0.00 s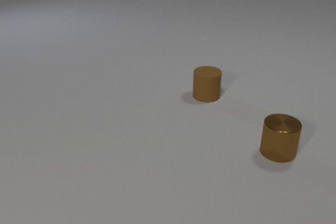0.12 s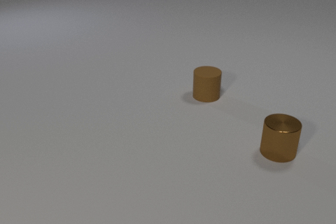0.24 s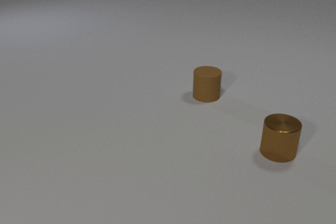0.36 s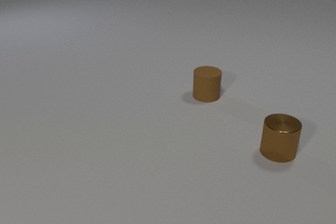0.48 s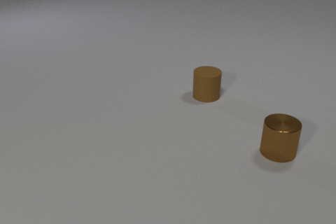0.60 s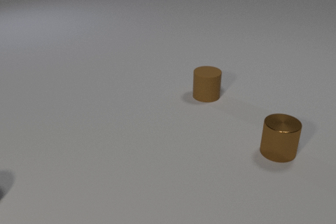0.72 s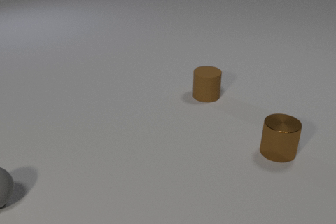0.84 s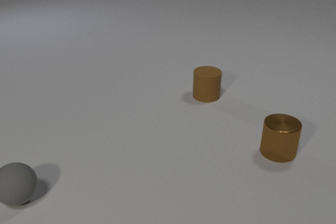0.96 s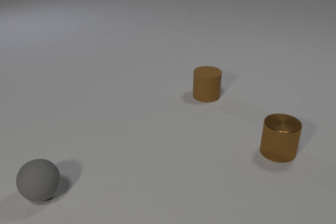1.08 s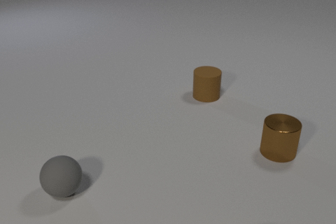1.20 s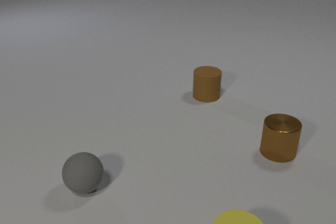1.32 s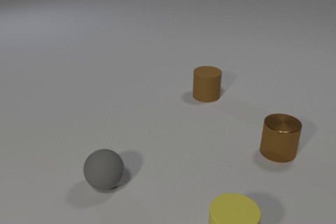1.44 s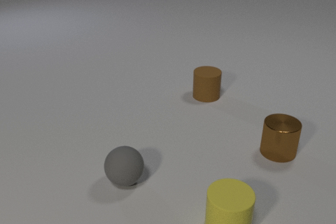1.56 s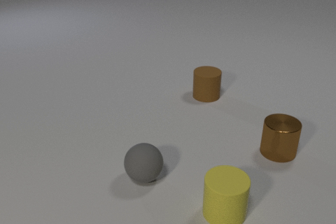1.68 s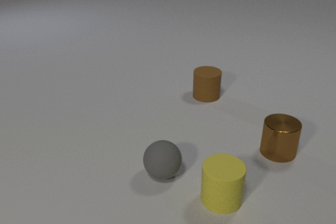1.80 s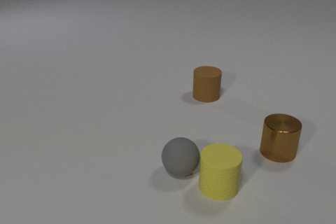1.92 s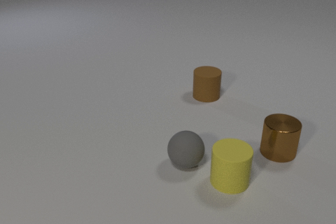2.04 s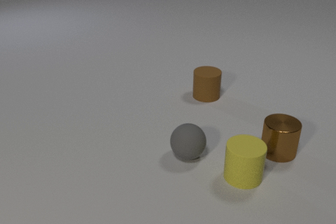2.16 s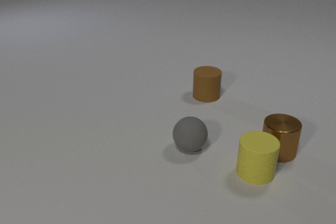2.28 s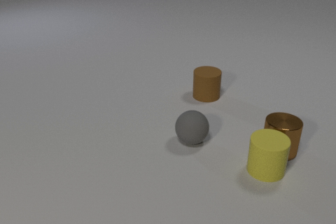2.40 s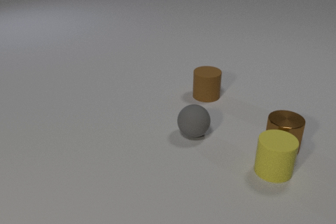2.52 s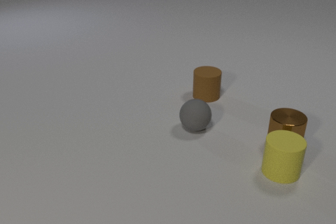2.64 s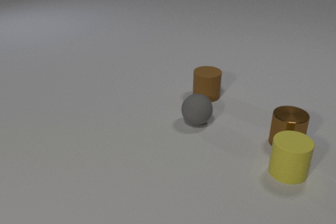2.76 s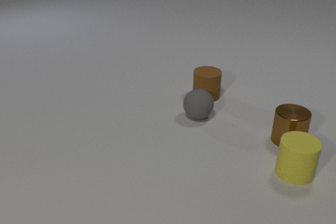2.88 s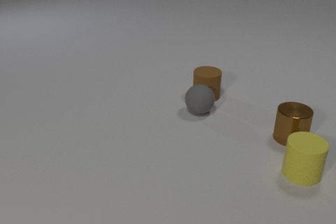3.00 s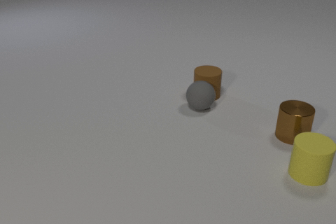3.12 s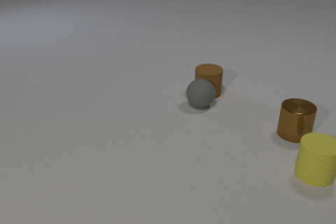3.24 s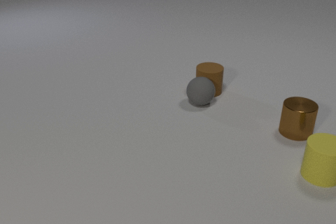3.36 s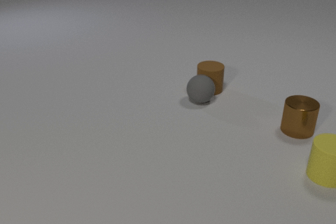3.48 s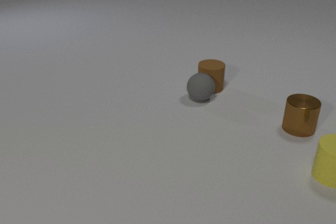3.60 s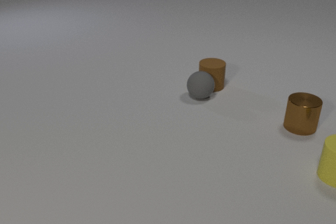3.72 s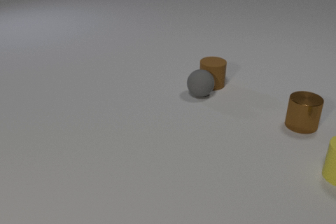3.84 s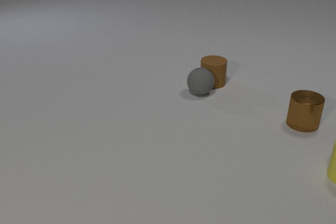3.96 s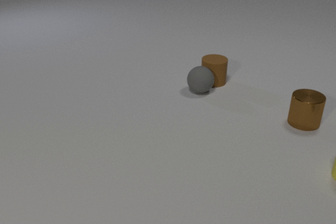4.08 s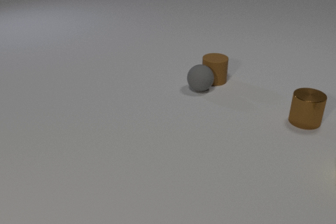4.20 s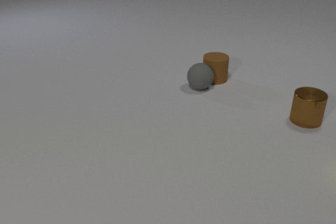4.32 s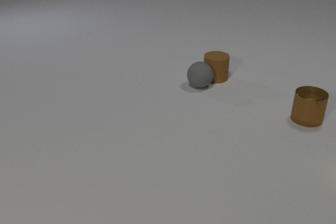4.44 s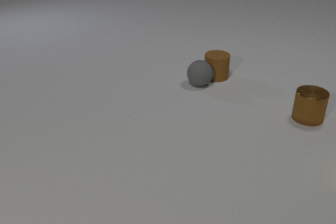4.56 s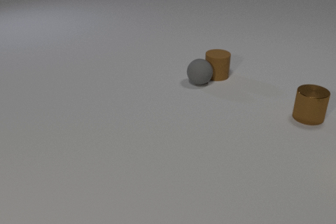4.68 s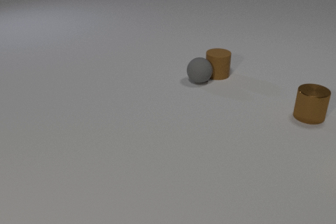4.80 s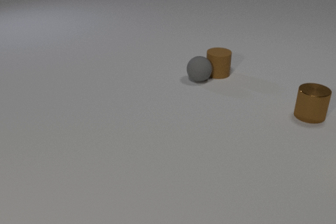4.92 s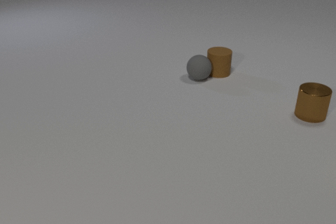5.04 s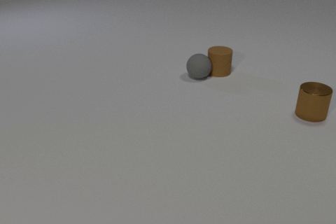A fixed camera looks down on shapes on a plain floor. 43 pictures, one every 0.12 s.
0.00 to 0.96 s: The gray rubber sphere comes in at the left edge, rolls to the right.
0.96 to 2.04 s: The gray rubber sphere rolls to the right. The yellow rubber cylinder comes in at the bottom edge, slides away from the camera. The gray rubber sphere and the yellow rubber cylinder collide.
2.04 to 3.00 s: The gray rubber sphere rolls away from the camera. The yellow rubber cylinder slides to the right. The brown metal cylinder slides away from the camera. The yellow rubber cylinder and the brown metal cylinder collide. The gray rubber sphere and the brown rubber cylinder collide.
3.00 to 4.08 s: The gray rubber sphere rolls away from the camera. The yellow rubber cylinder slides to the right. The brown rubber cylinder slides away from the camera. The brown metal cylinder slides away from the camera.
4.08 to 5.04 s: The gray rubber sphere rolls away from the camera. The brown rubber cylinder slides away from the camera. The brown metal cylinder slides away from the camera.
What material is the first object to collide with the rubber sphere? rubber.
How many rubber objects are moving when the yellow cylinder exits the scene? 2.
What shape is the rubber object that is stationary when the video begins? cylinder.
